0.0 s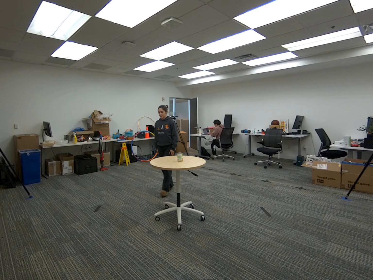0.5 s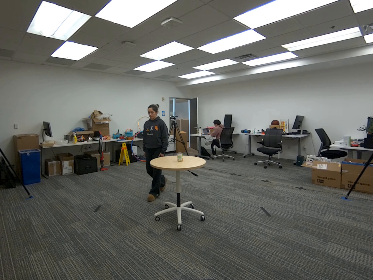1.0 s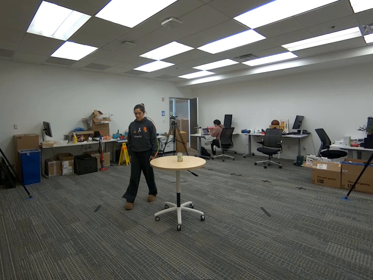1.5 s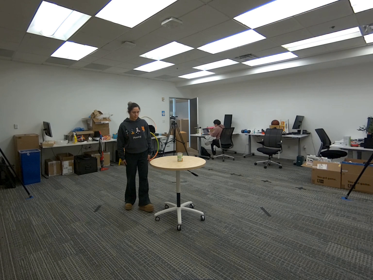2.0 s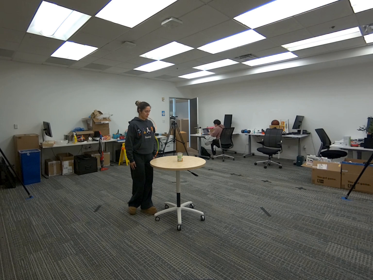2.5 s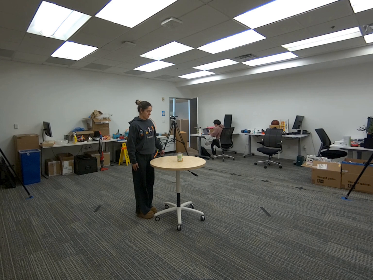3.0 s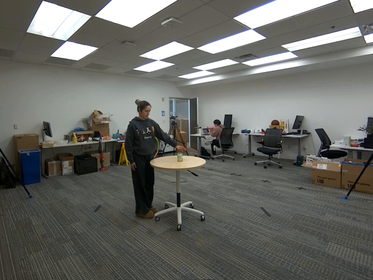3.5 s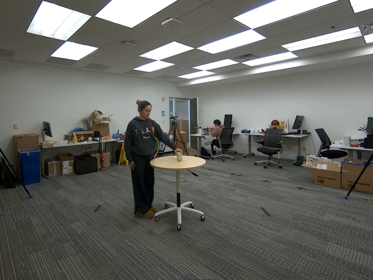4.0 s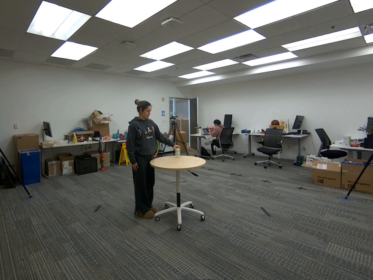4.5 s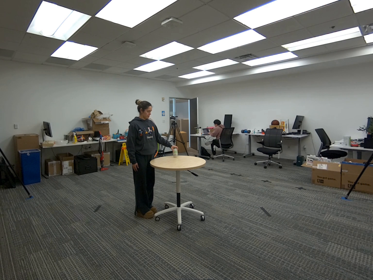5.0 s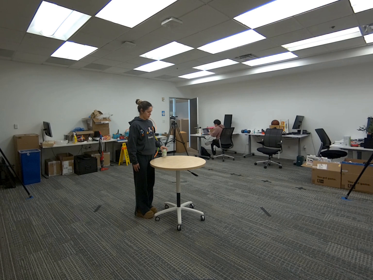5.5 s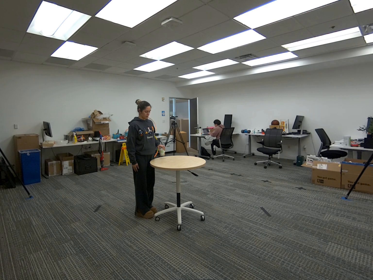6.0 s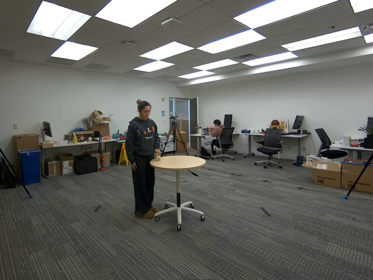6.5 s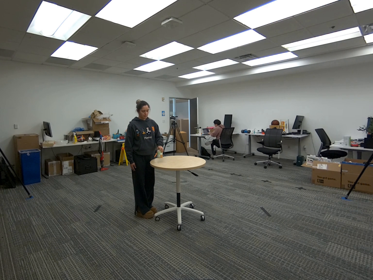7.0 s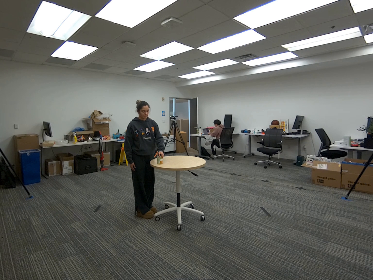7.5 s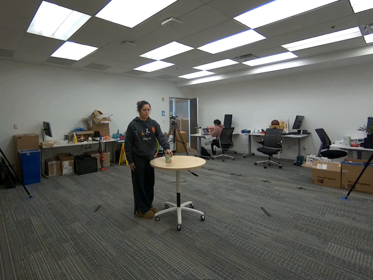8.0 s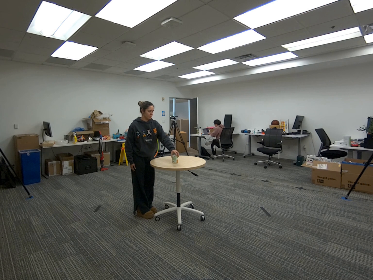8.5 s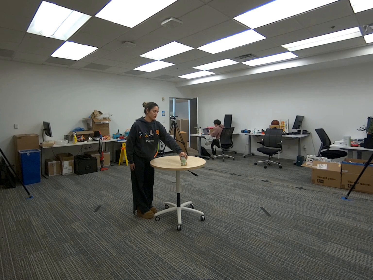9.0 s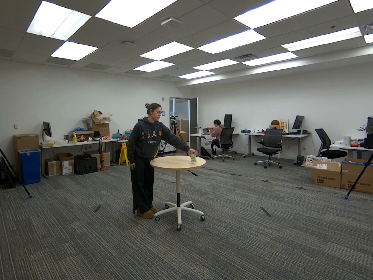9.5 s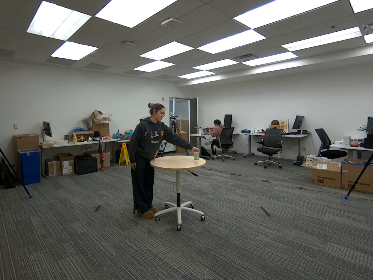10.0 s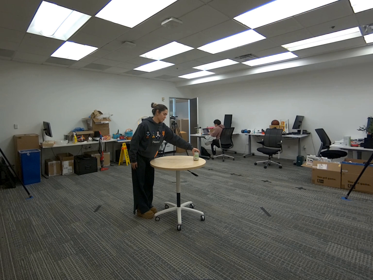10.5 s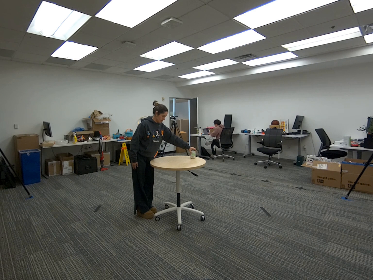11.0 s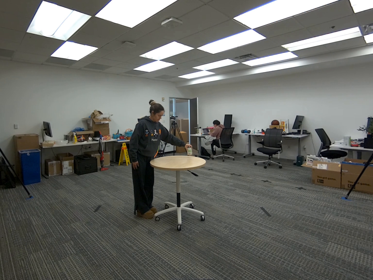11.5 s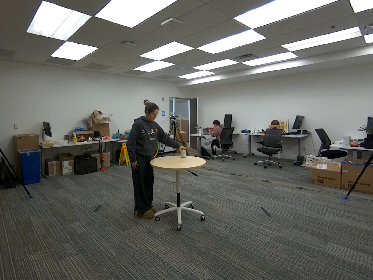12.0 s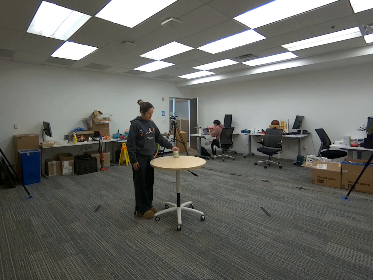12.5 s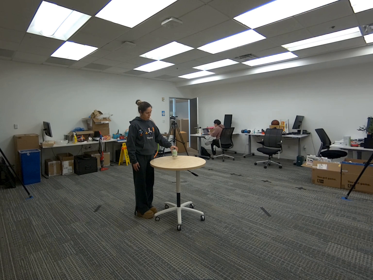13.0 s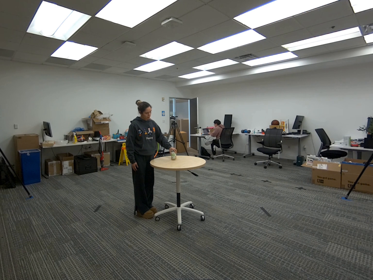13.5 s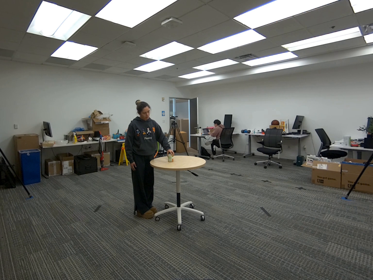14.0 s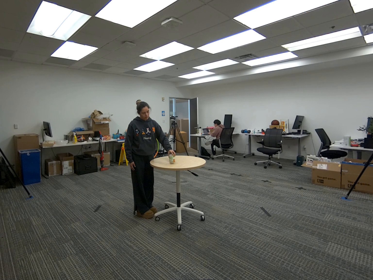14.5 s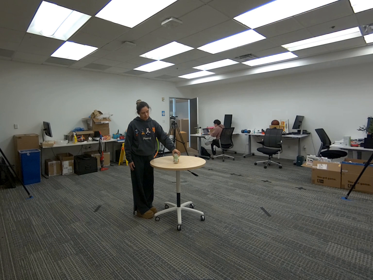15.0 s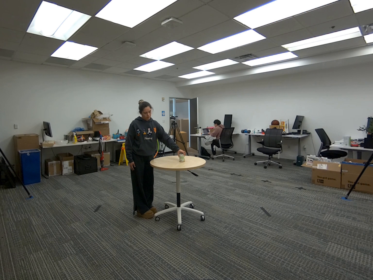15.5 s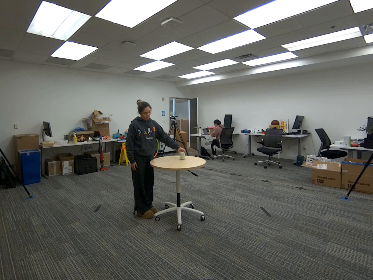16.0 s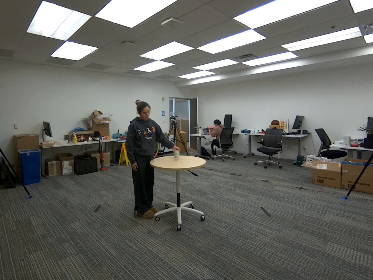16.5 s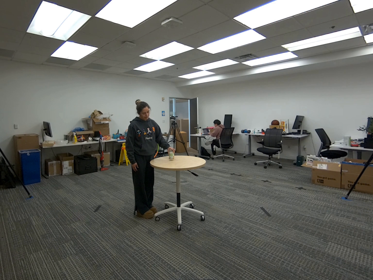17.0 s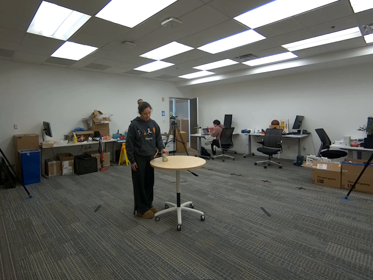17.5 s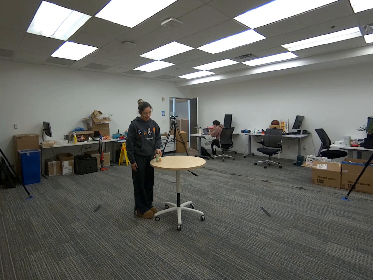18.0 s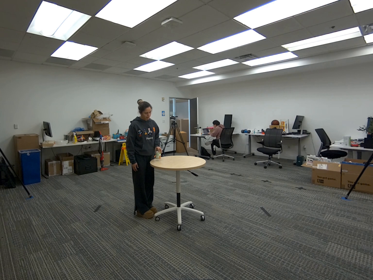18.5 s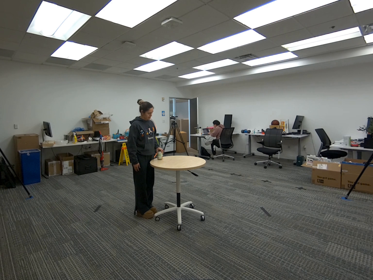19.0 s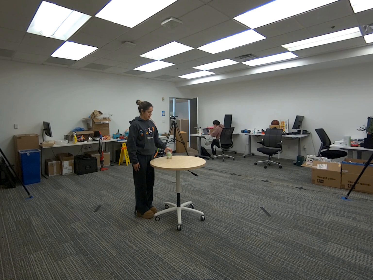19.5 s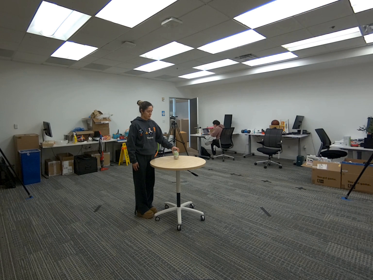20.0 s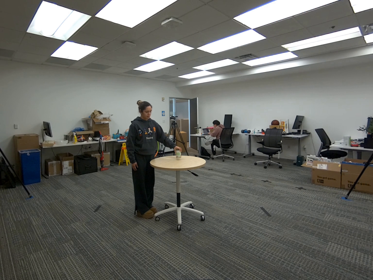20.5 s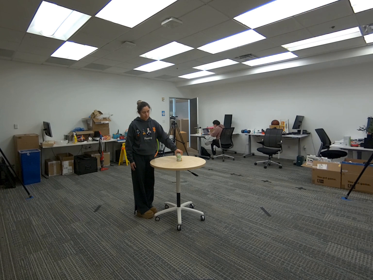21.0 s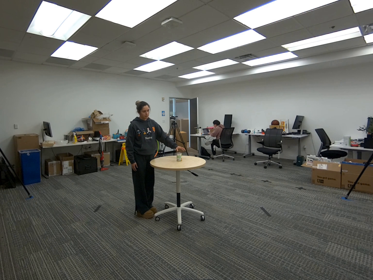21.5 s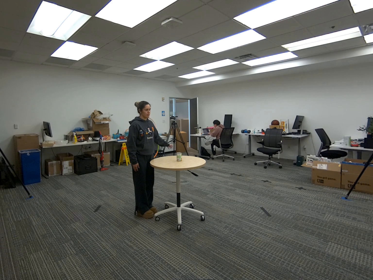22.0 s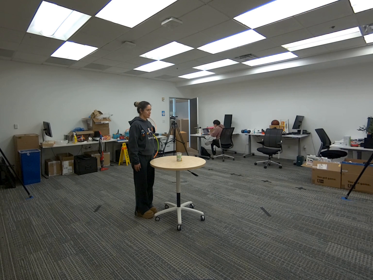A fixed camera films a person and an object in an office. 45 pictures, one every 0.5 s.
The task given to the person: Walk over to the corn can on the round table and pick and place the can in various spaces on the round table using only your left hand. Don't let go of the can until the sequence has ended.
